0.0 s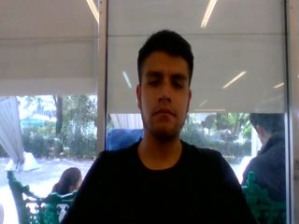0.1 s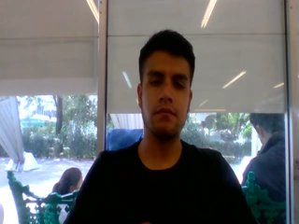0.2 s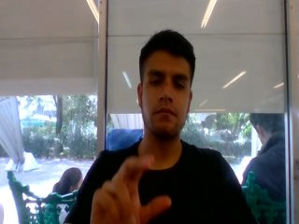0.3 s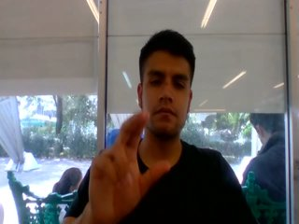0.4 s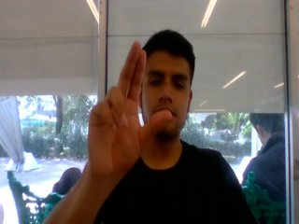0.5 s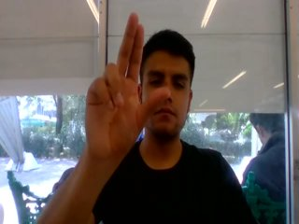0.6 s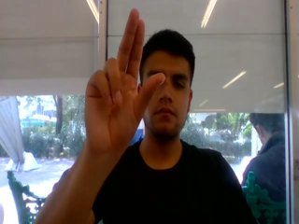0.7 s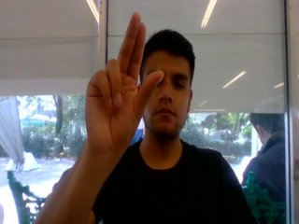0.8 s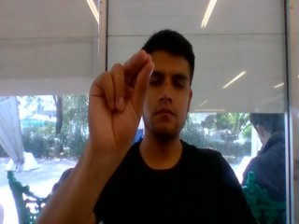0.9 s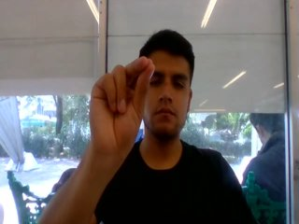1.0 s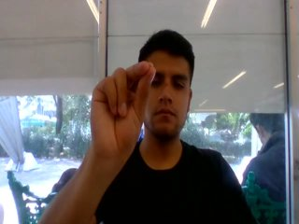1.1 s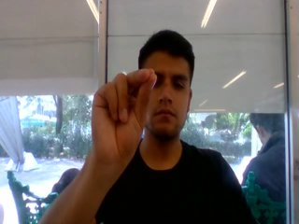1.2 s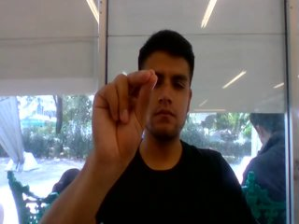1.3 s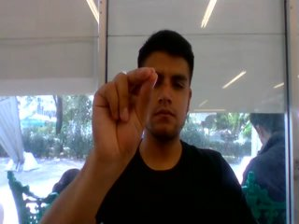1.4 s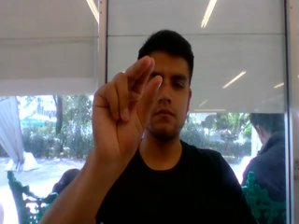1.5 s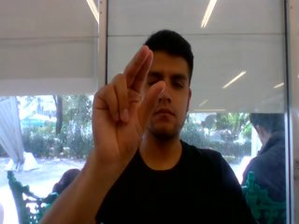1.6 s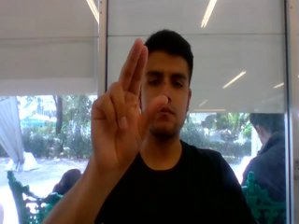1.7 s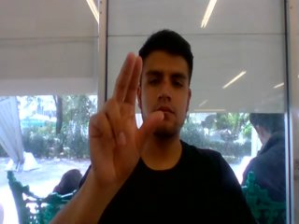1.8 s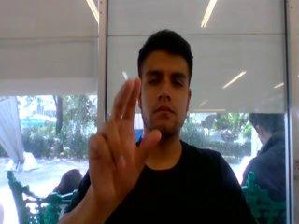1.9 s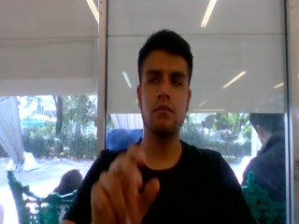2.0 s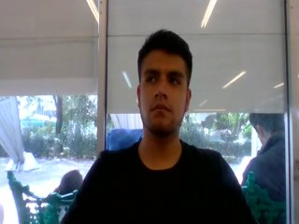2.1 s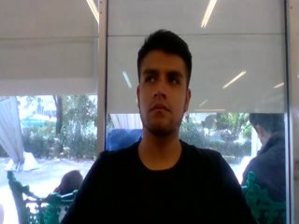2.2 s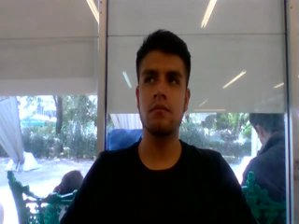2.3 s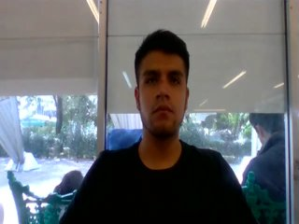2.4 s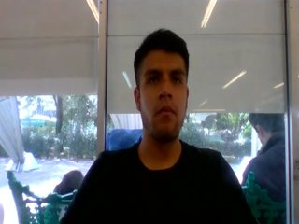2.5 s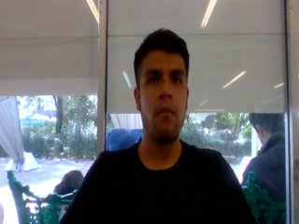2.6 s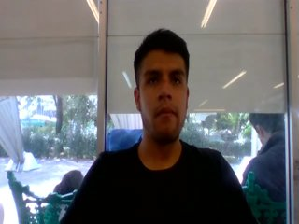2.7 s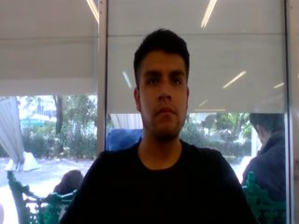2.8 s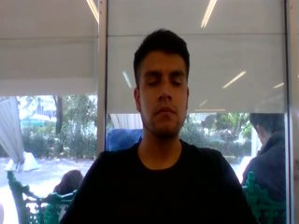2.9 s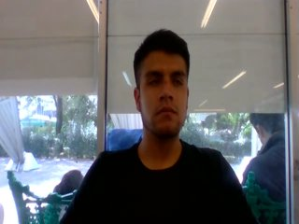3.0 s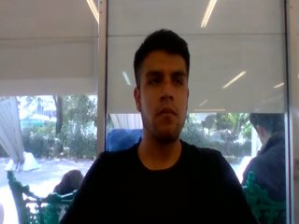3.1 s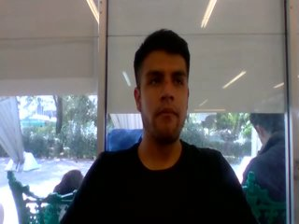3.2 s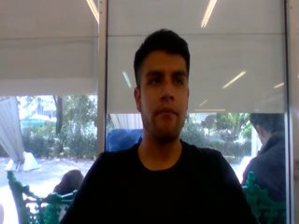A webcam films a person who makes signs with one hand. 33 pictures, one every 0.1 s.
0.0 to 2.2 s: Zoom out.
2.3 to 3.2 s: Pointing with one finger.
